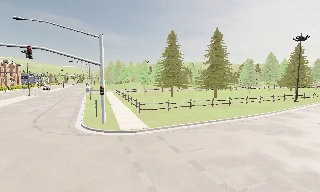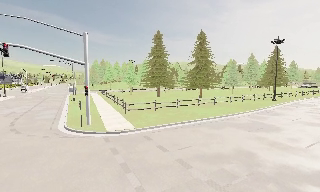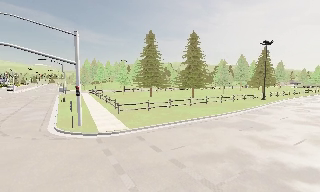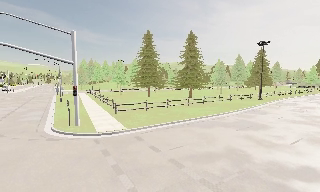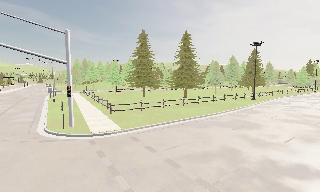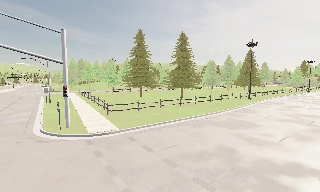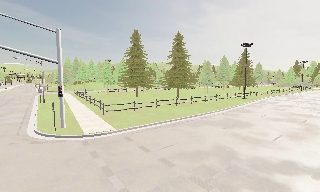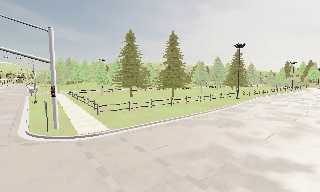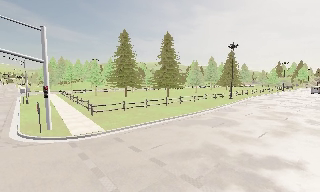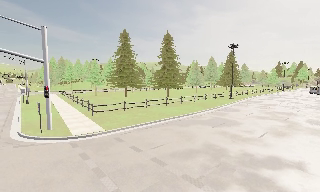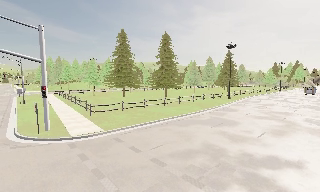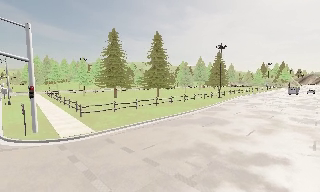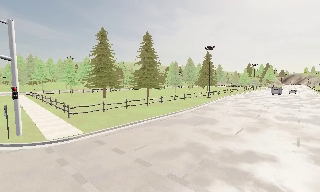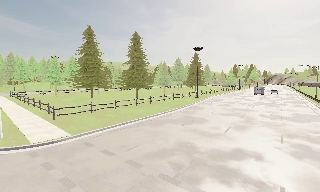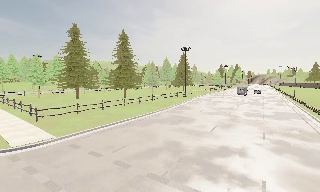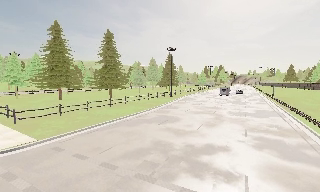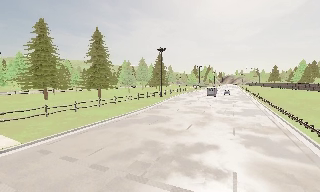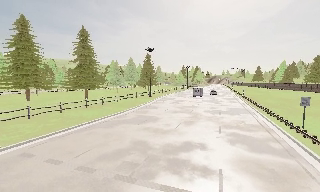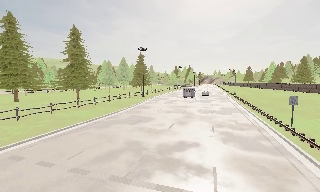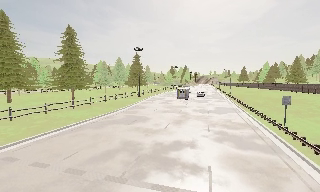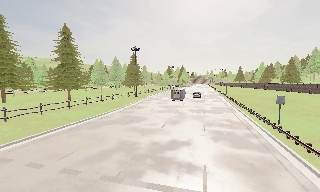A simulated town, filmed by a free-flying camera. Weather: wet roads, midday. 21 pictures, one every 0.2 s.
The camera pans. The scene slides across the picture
to the left.
The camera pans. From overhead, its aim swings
clockwise.
0.0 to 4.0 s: The camera pans to its right, which is clockwise from overhead, by about 50 degrees. It travels to its left, about 1 m.
The film runs backward here.
